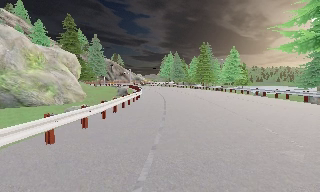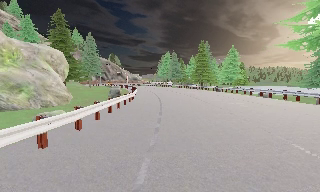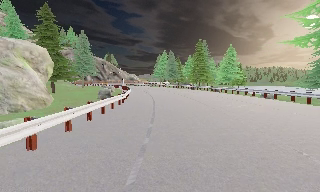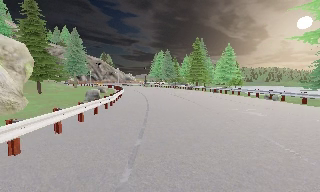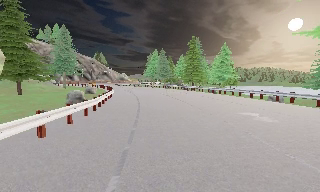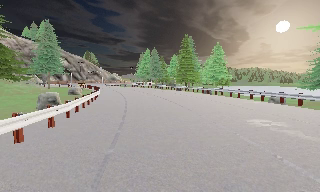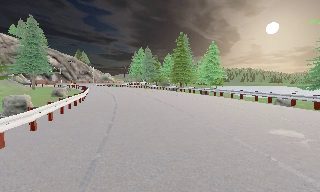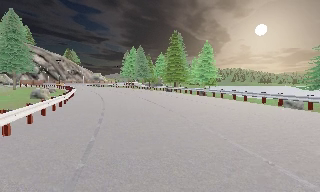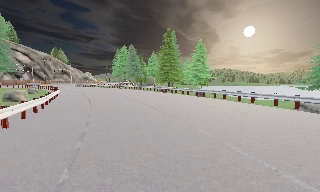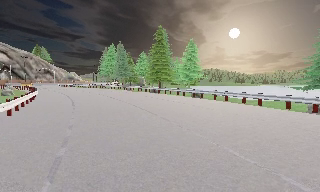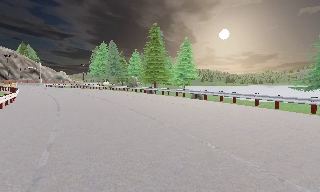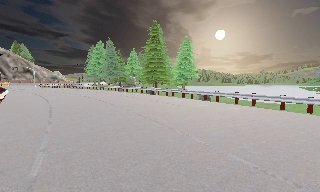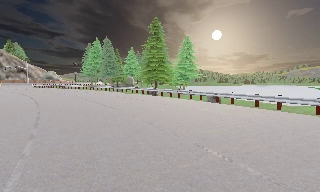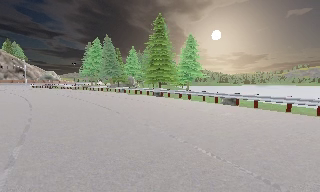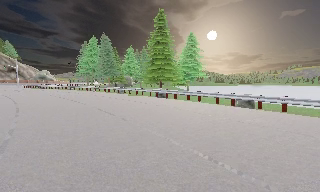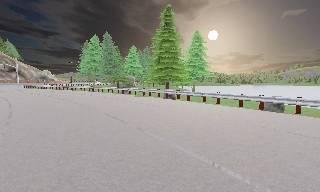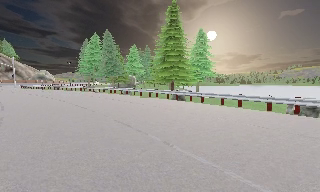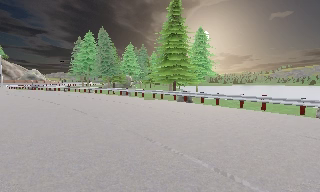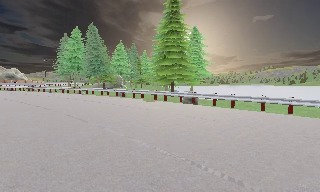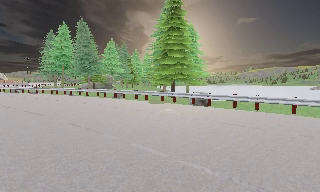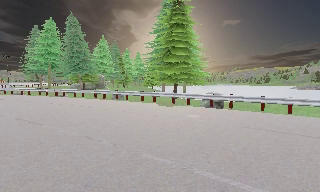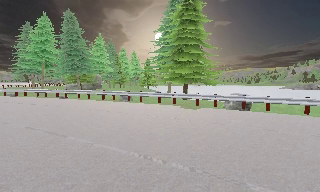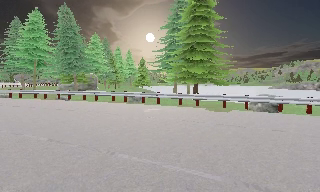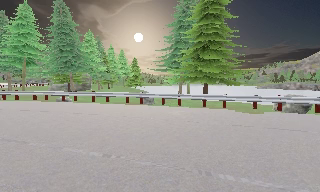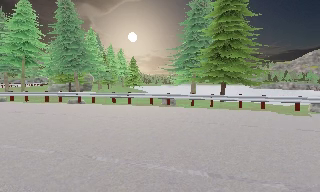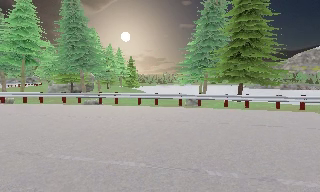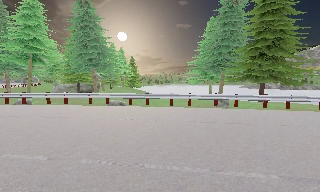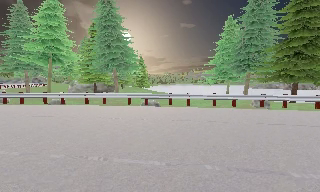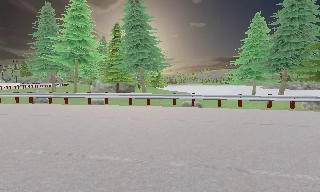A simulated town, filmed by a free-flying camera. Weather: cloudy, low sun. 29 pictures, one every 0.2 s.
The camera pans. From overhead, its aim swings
clockwise.
0.0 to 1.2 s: The camera travels forward, about 10 m, so what stands in front looms larger.
1.2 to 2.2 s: The camera pans to its right, which is clockwise from overhead, by about 15 degrees. It travels forward, about 8 m, so what stands in front looms larger.
2.2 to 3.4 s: The camera travels forward and to its left, about 10 m, so what stands in front looms larger.
3.4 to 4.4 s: The camera pans to its right, which is clockwise from overhead, by about 20 degrees. It travels to its left and forward, about 10 m, so close, fixed things drift to the right.
4.4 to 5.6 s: The camera travels to its left, about 14 m, so close, fixed things drift to the right.
The film runs forward here.
